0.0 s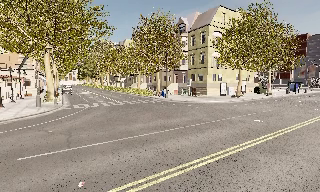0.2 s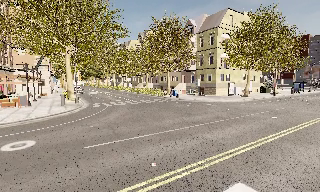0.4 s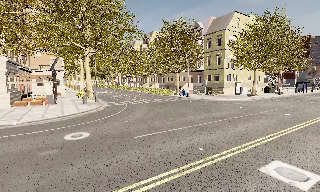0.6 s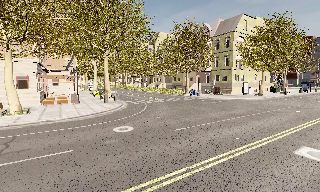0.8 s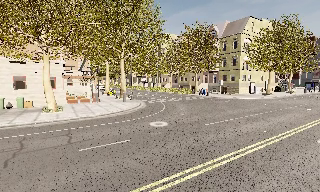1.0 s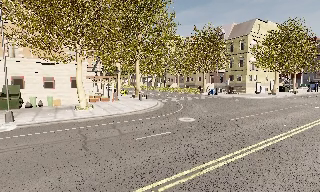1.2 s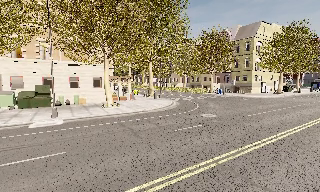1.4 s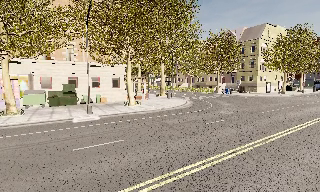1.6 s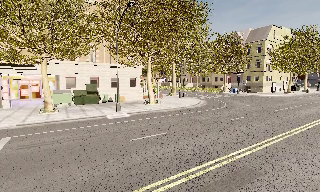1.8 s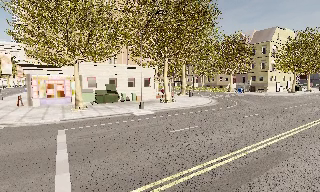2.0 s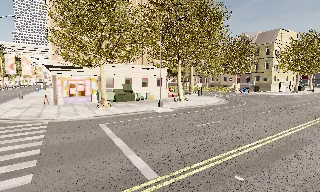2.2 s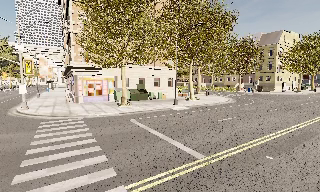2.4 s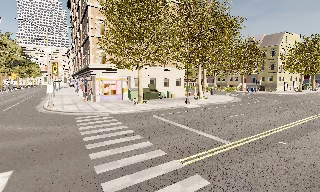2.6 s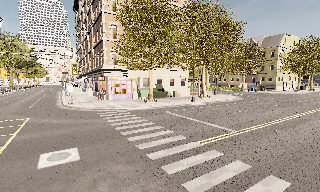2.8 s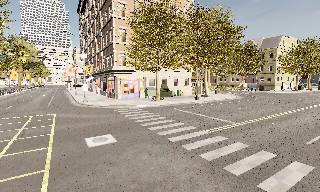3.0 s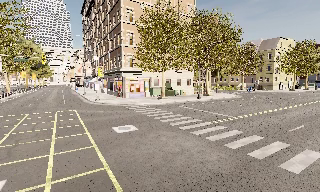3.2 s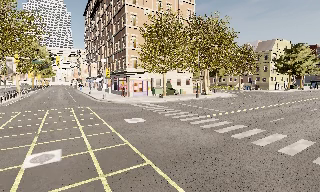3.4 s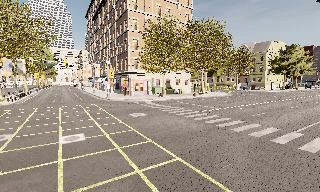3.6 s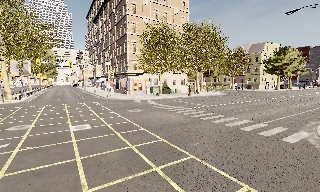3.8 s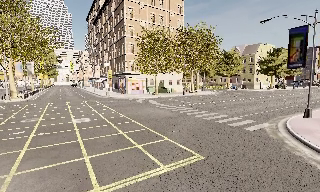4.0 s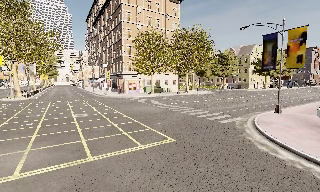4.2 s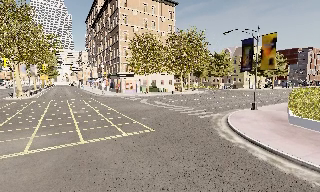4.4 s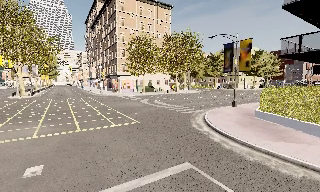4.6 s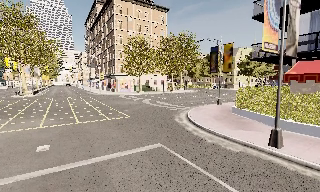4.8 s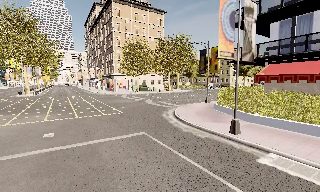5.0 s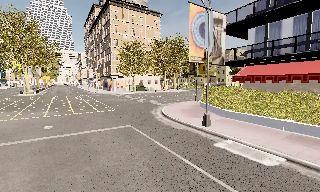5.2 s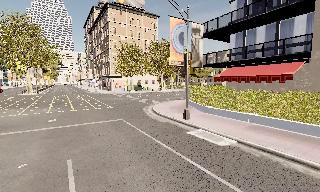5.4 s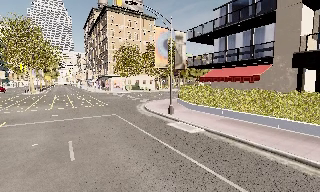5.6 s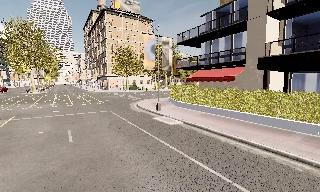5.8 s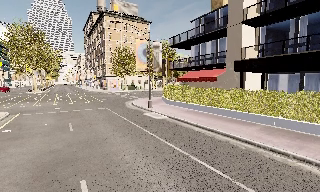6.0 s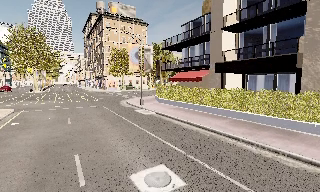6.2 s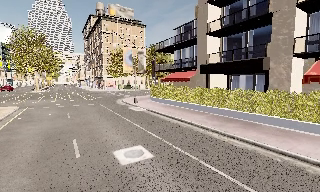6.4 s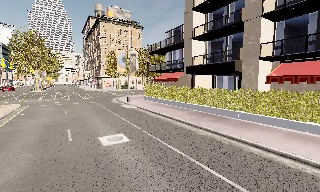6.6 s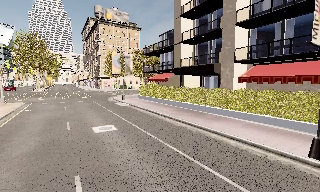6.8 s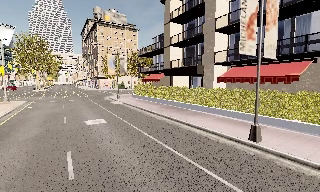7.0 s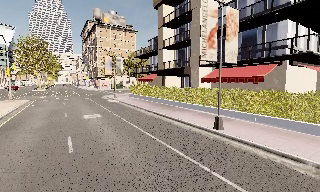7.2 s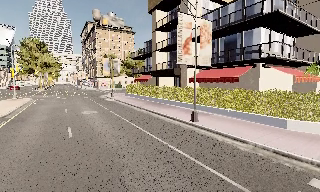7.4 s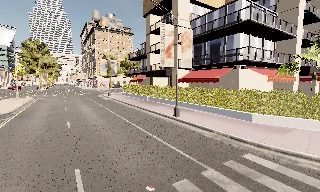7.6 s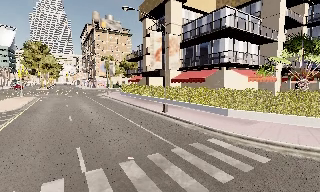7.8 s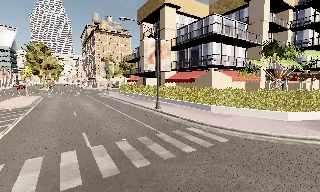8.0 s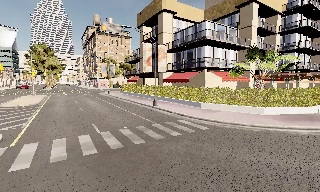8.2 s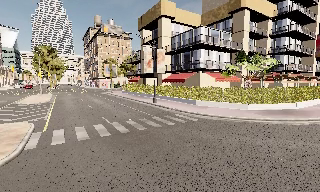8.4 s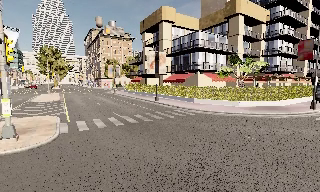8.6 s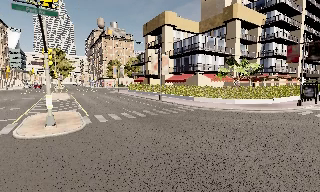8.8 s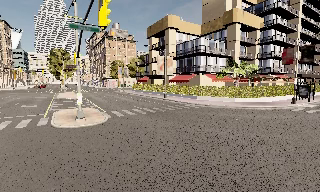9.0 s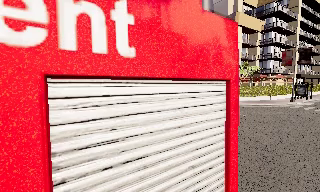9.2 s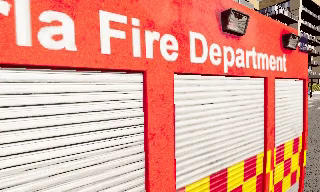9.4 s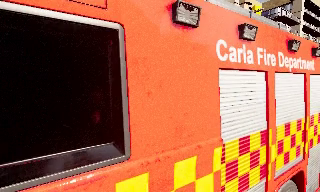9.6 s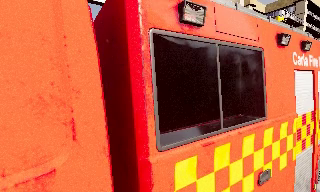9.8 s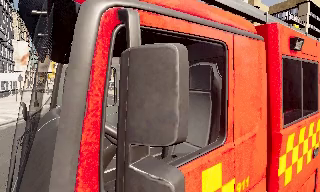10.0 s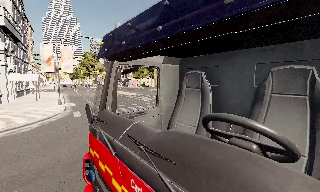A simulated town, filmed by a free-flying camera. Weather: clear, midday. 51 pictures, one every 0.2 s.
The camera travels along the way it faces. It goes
backward.
0.0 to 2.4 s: The camera travels to its left and backward, about 25 m, so close, fixed things drift to the right.
2.4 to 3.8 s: The camera travels backward, about 13 m, so what stands in front gets smaller.
3.8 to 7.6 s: The camera travels backward and to its right, about 35 m, so what stands in front gets smaller.
7.6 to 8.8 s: The camera travels backward, about 11 m, so what stands in front gets smaller.
8.8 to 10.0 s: The camera travels to its left and backward, about 12 m, so close, fixed things drift to the right.
The film runs backward here.
